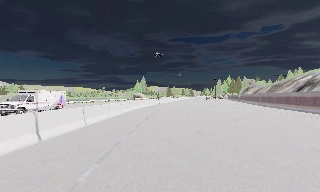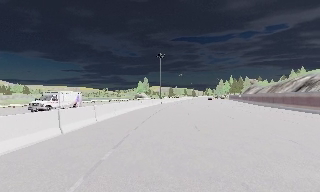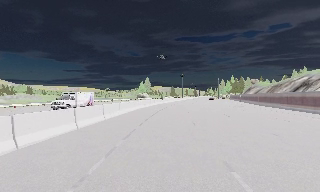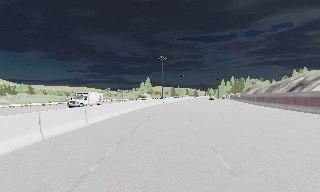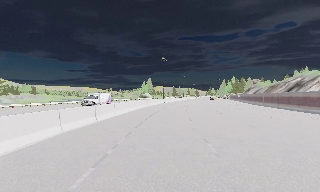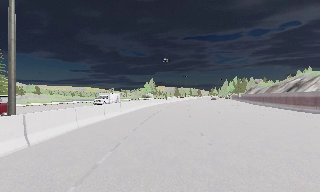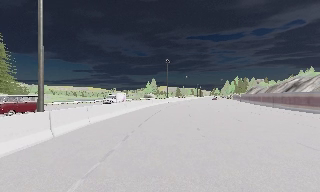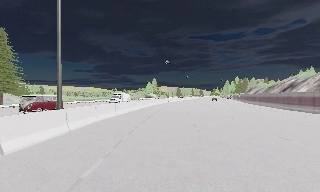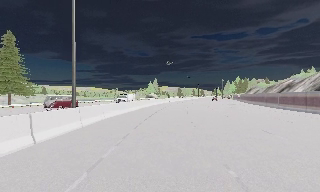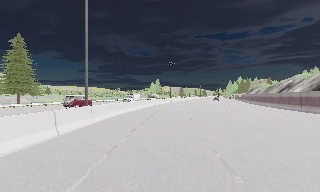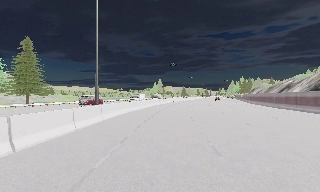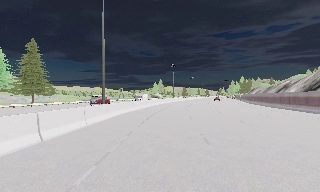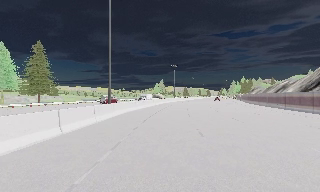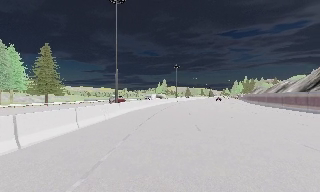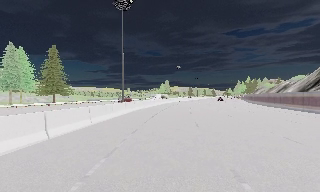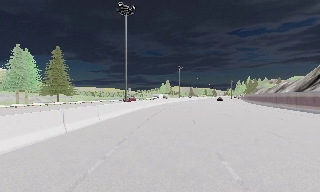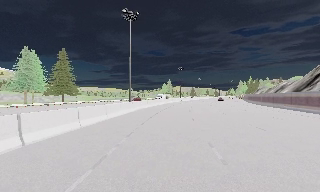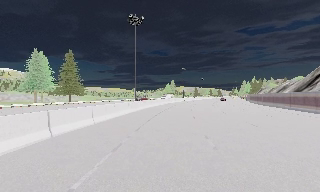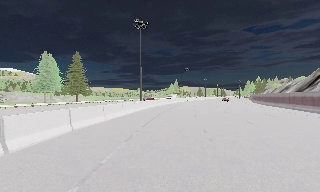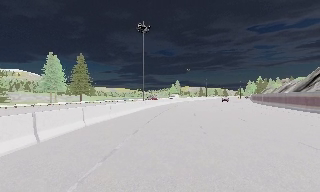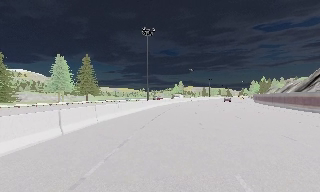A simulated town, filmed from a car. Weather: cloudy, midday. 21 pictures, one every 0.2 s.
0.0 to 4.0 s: The camera swings to its left by about 15 degrees, and the scene slides to the right. It travels backward, about 25 m, so what stands in front gets smaller.
The film runs backward here.
